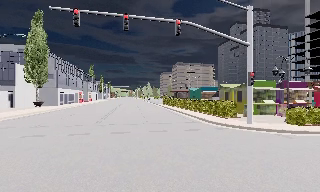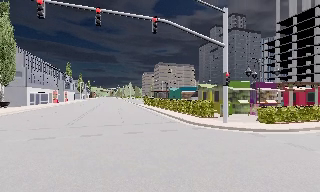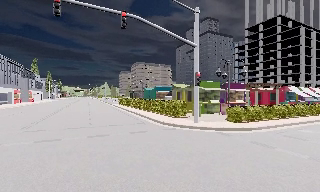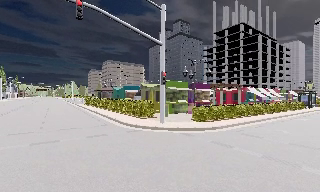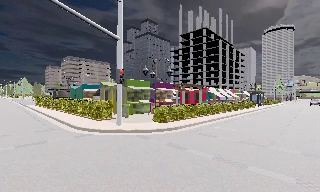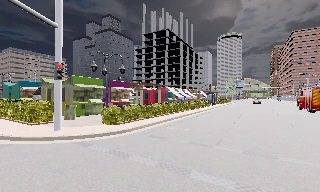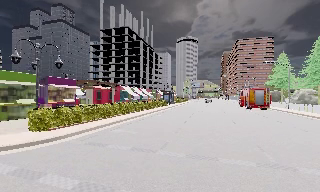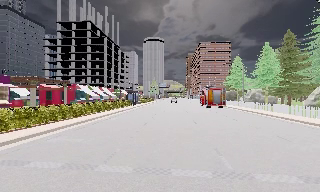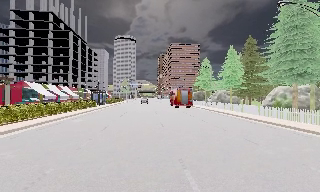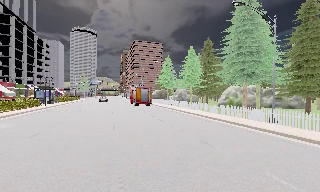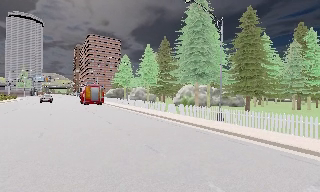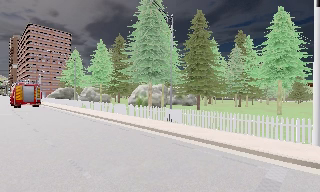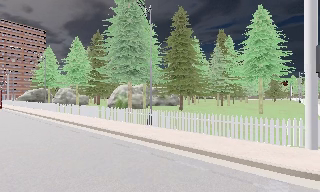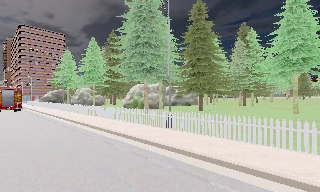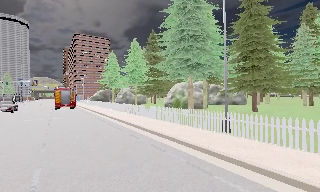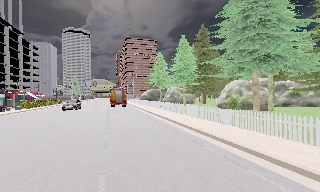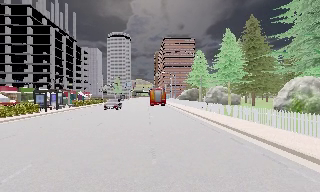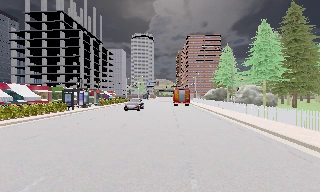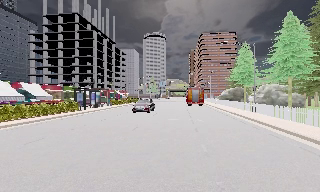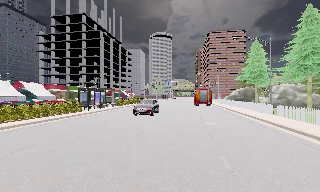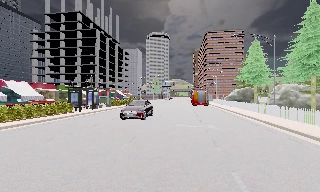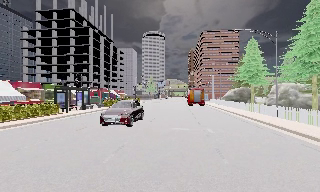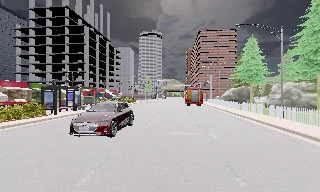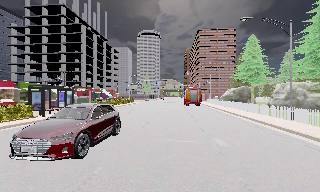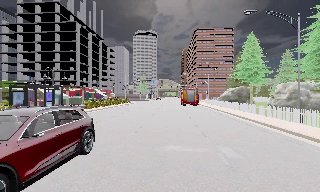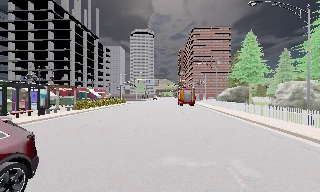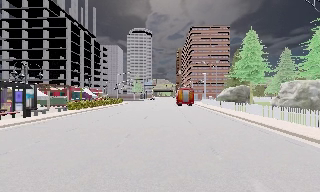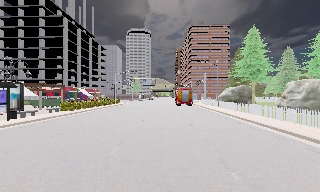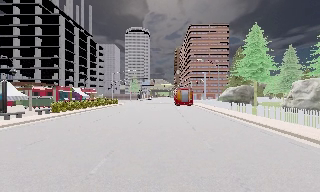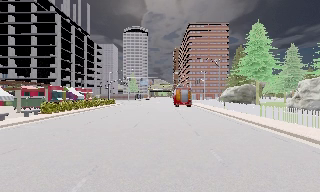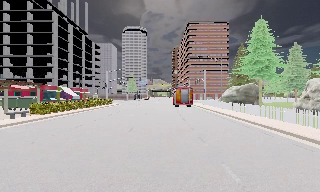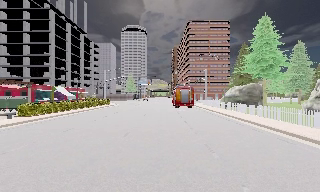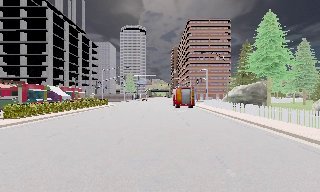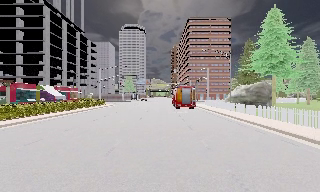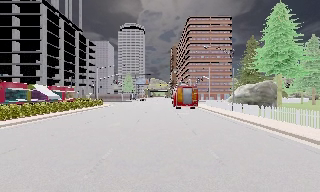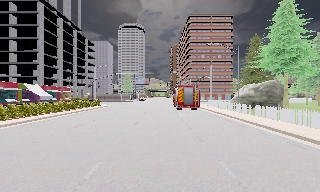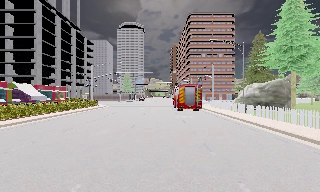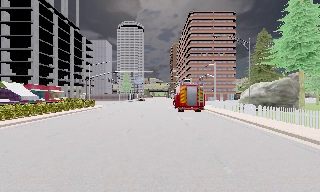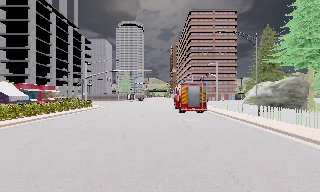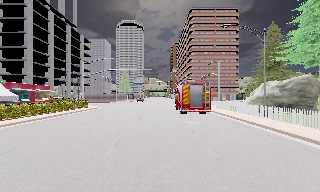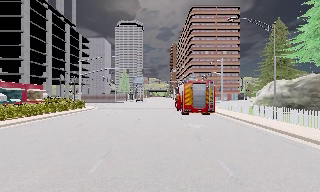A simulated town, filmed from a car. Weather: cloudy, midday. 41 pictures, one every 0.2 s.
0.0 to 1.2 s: The camera swings to its right by about 60 degrees, and the scene slides to the left. It travels forward and to its right, about 5 m. It gains speed.
1.2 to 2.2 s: The scene slides to the left, as the camera pans about 65 degrees to its right. It travels forward and to its right, about 6 m.
2.2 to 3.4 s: The scene slides to the right, as the camera pans about 50 degrees to its left. It travels forward, about 7 m.
3.4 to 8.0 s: The camera travels forward, about 25 m, so what stands in front looms larger.
The film runs forward here.
